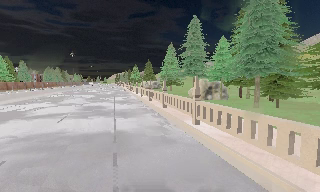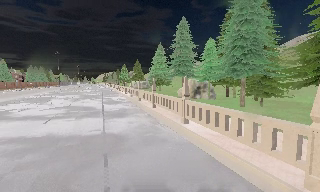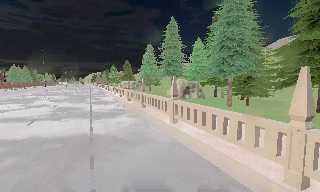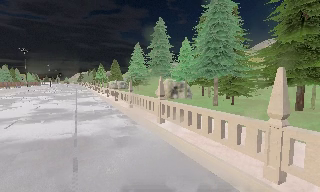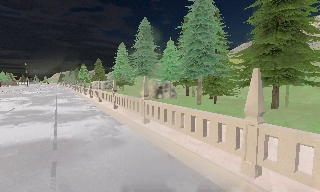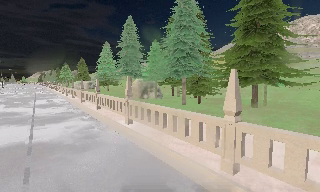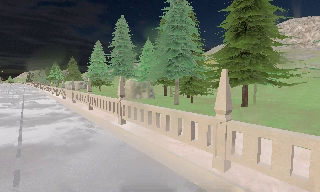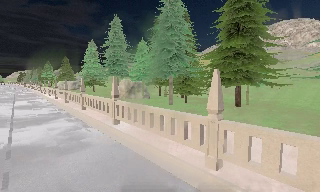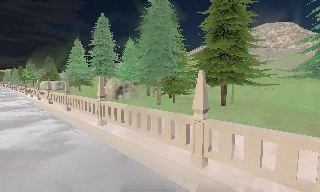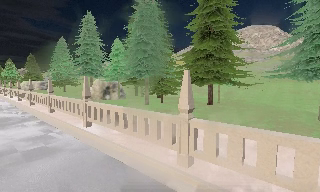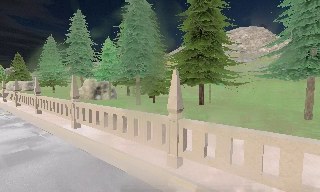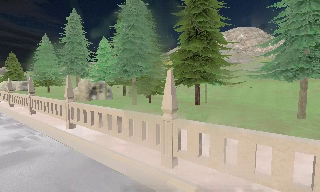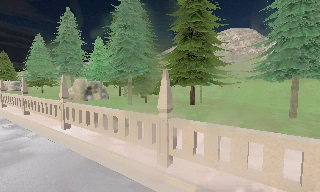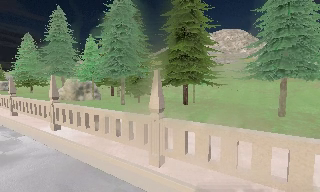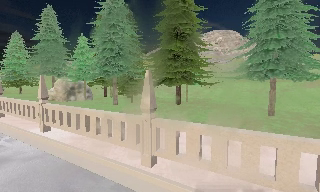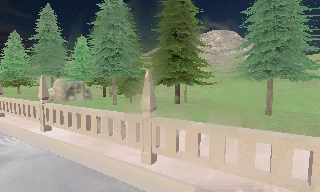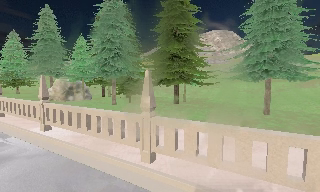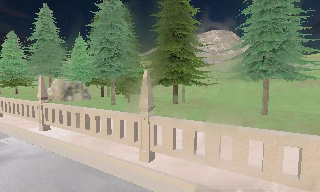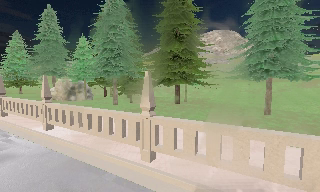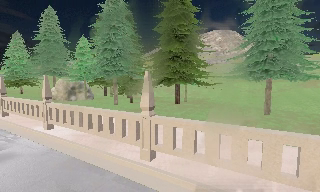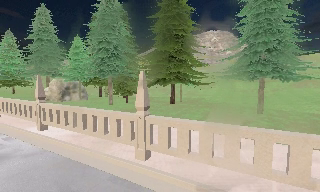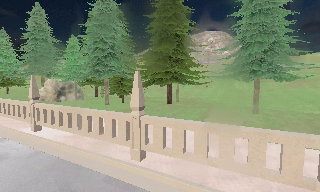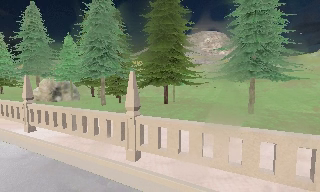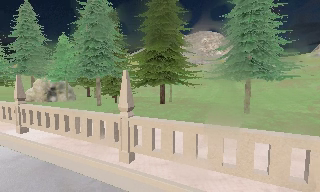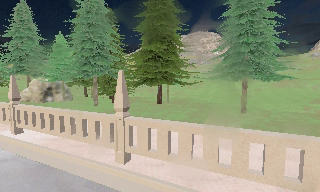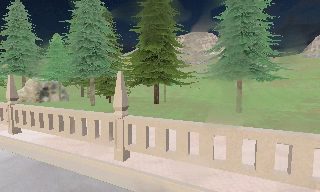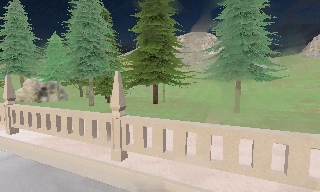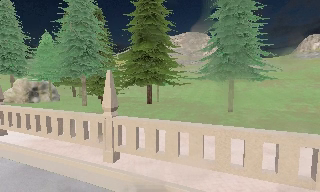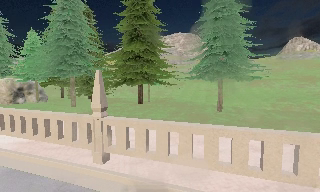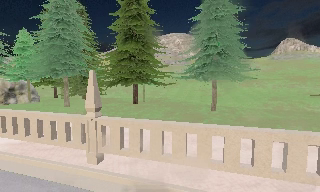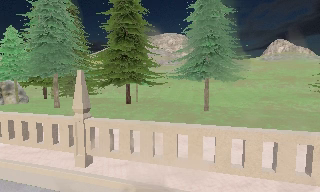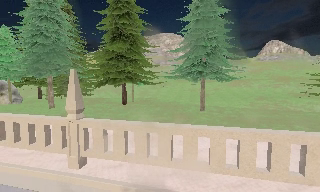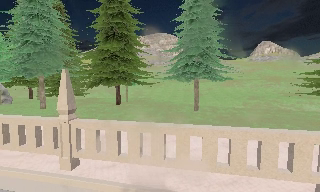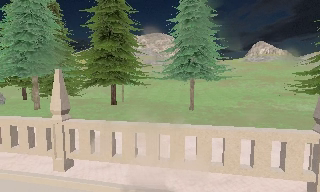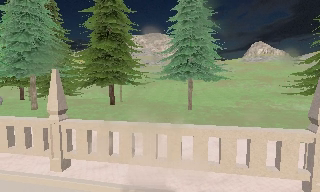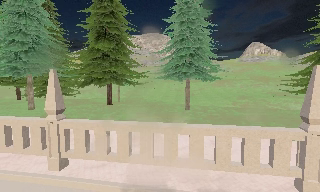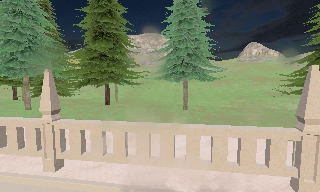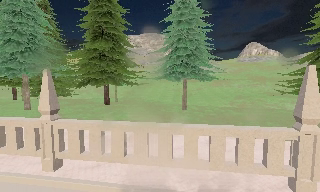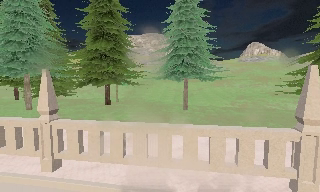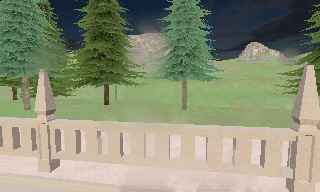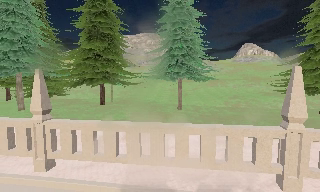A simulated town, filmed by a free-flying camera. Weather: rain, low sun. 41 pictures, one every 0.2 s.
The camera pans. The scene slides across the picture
to the left.
The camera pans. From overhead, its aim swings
clockwise.
0.0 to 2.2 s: The scene slides to the left, as the camera pans about 40 degrees to its right. It travels to its right, about 1 m, so close, fixed things drift to the left.
2.2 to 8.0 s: The camera pans to its right, which is clockwise from overhead, by about 30 degrees. It travels to its right and backward, about 1 m, so close, fixed things drift to the left.
The film runs backward here.
